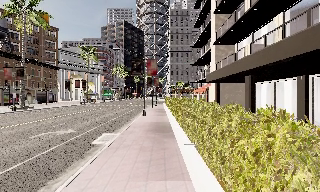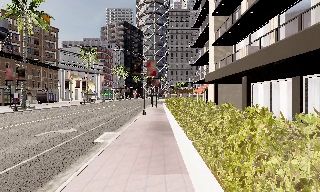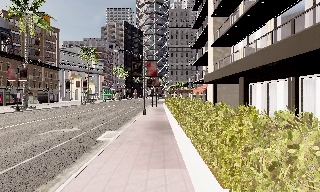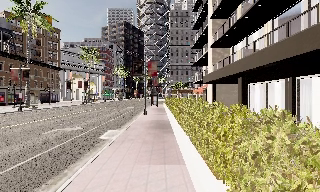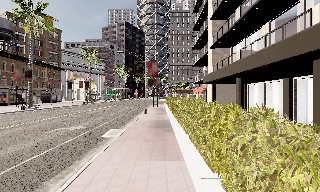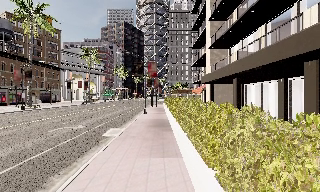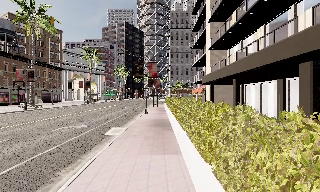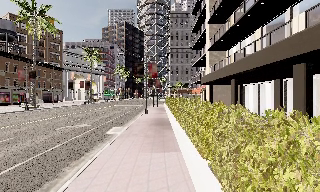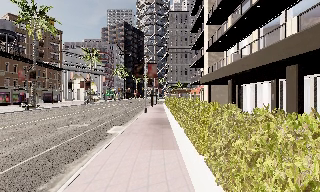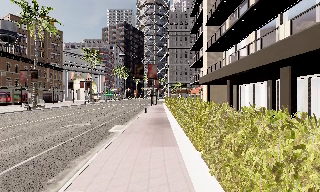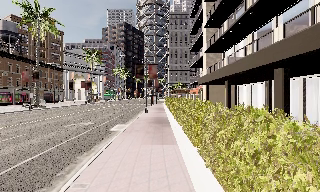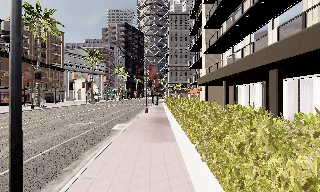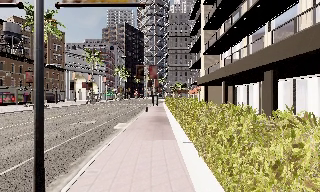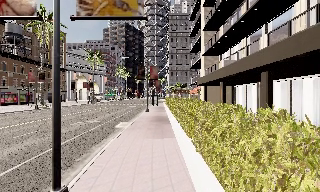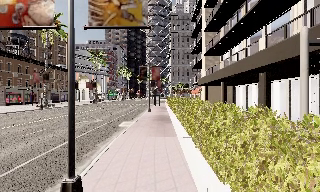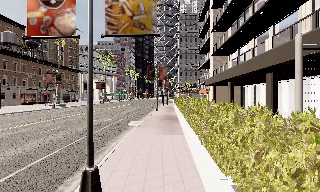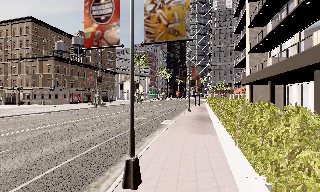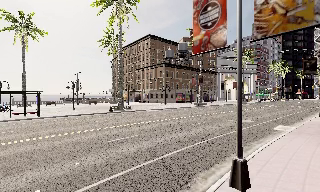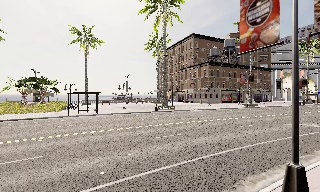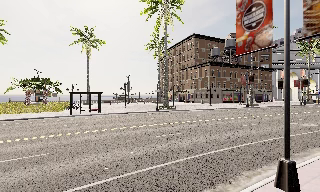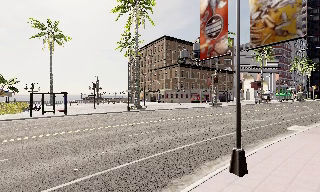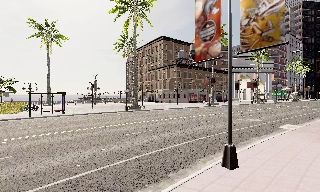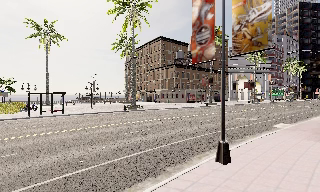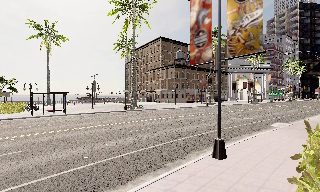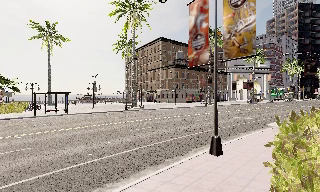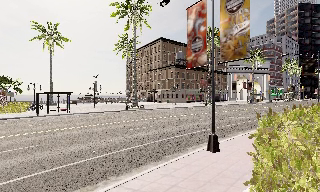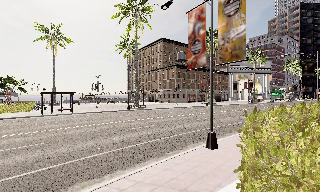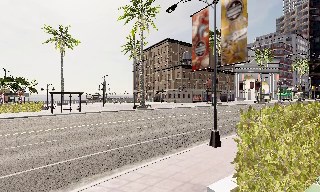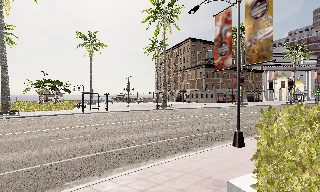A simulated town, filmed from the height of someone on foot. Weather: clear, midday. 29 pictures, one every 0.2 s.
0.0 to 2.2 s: The camera travels backward, about 3.5 m, so what stands in front gets smaller.
2.2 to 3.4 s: The camera pans to its left, which is counterclockwise from overhead, by about 50 degrees. It travels backward, about 2 m.
3.4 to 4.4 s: The camera travels backward, about 1.5 m, so what stands in front gets smaller.
4.4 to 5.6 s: The camera pans to its left, which is counterclockwise from overhead, by about 10 degrees. It travels backward, about 2 m, so what stands in front gets smaller.
The film runs backward here.
